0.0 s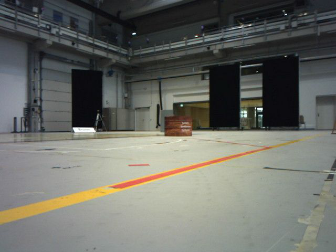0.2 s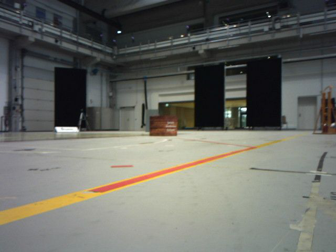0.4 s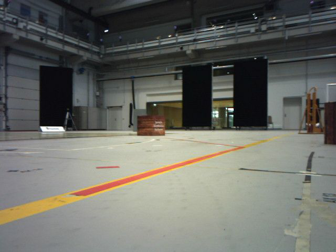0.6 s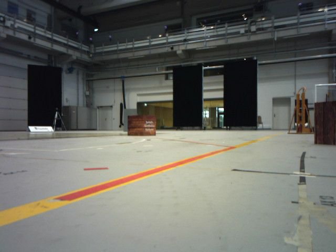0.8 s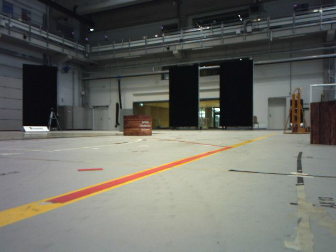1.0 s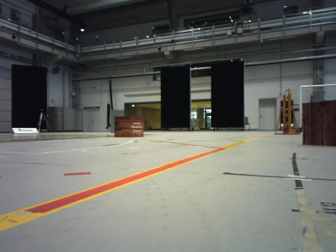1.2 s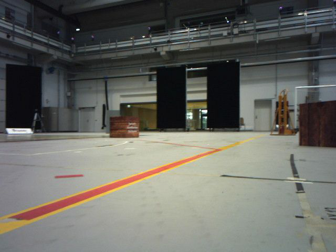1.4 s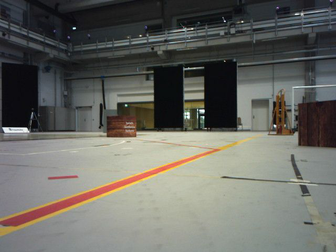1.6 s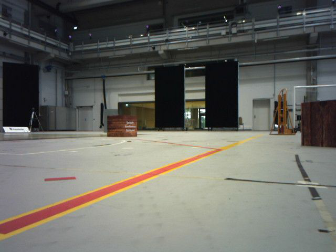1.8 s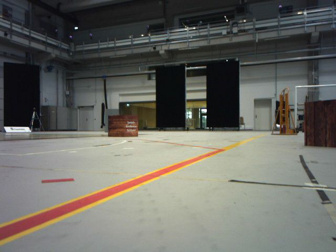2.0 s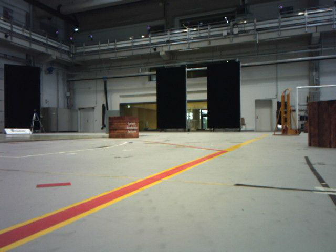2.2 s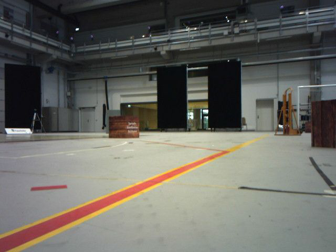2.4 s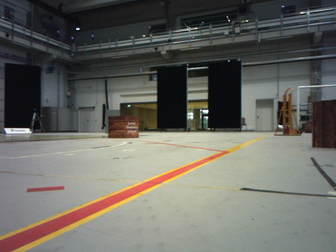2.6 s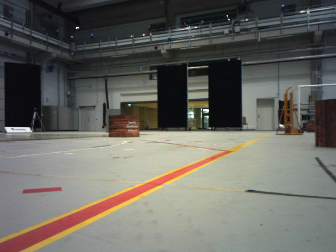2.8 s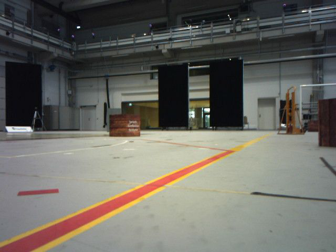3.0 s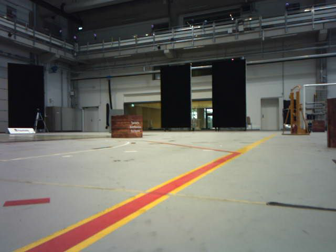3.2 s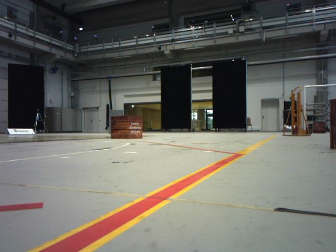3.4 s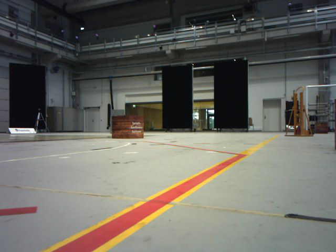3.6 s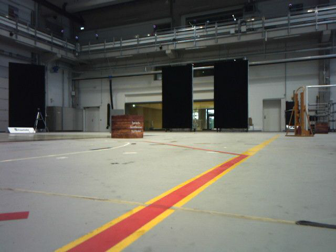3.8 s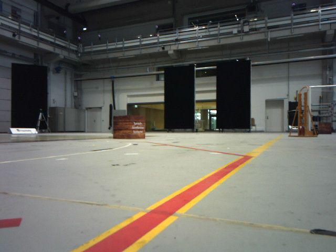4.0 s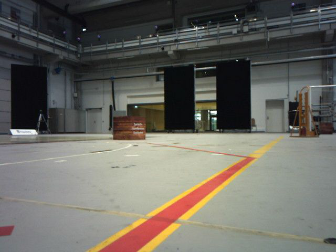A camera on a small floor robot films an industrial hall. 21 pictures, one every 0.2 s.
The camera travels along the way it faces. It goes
forward.
0.0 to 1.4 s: The scene slides to the left, as the camera pans about 10 degrees to its right. It travels forward, about 0.3 m, so what stands in front looms larger.
1.4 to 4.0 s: The camera travels forward, about 0.5 m, so what stands in front looms larger.
The film runs forward here.
